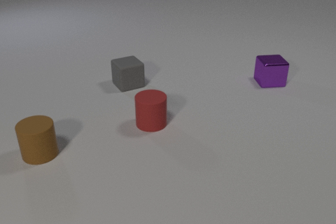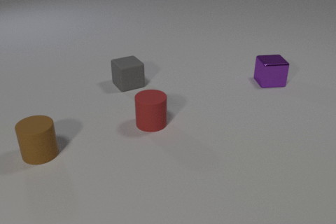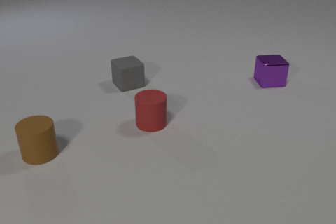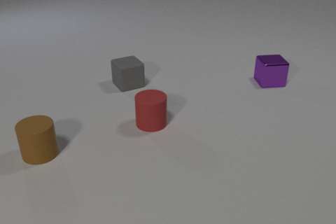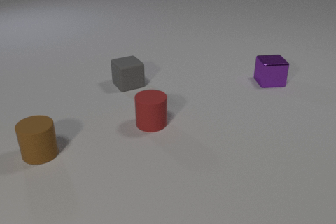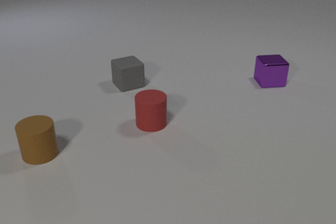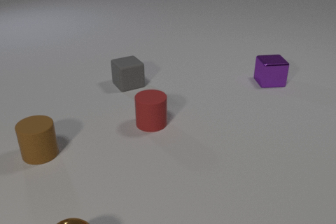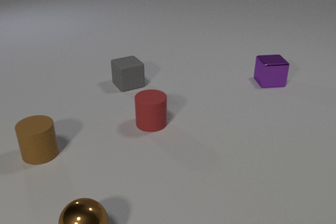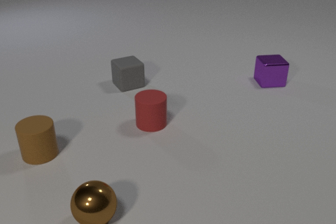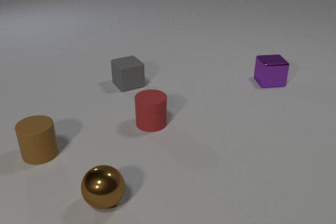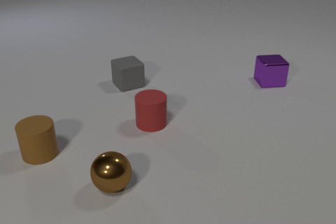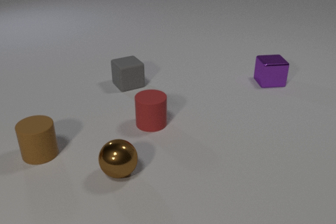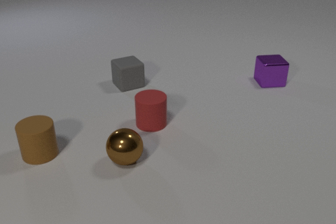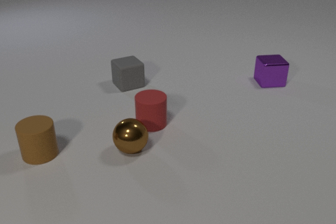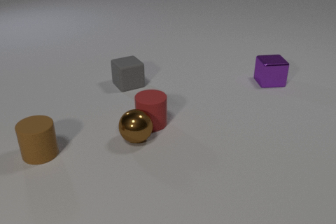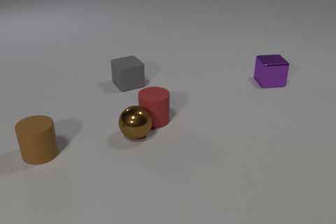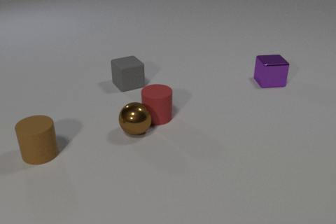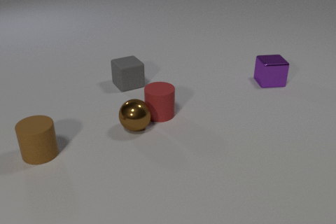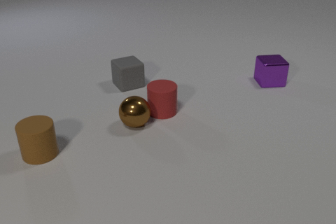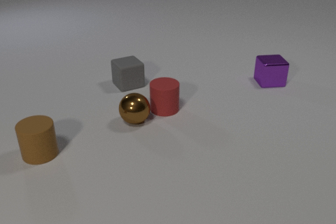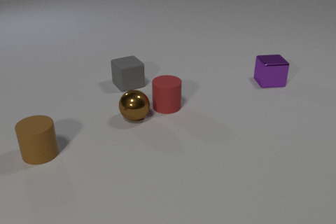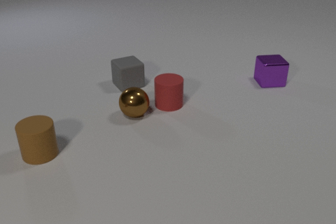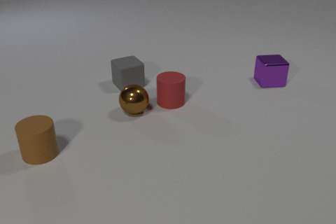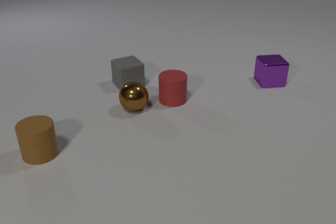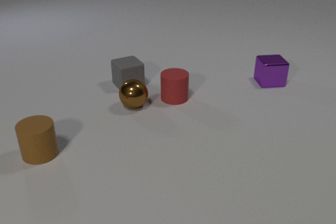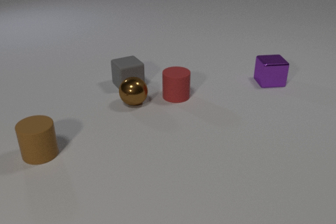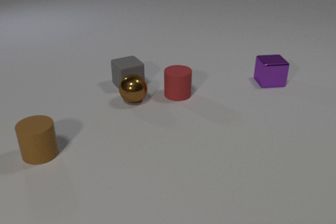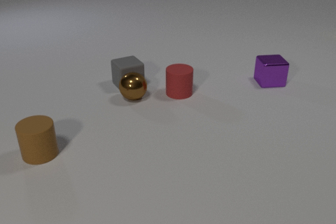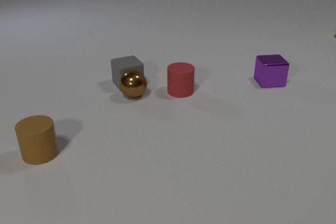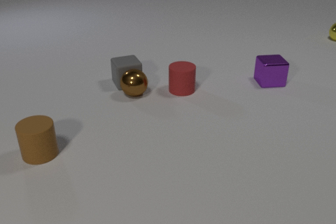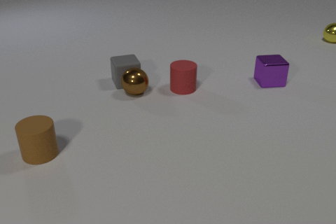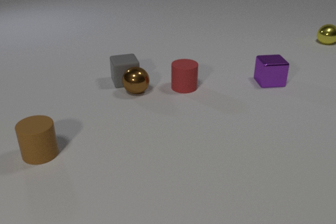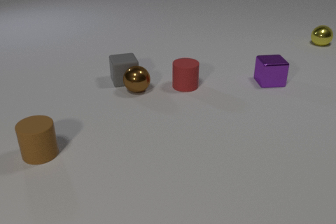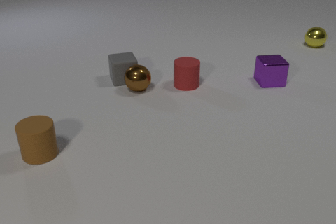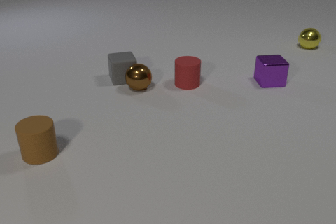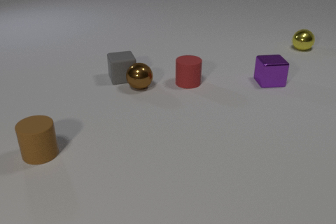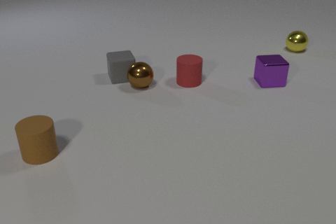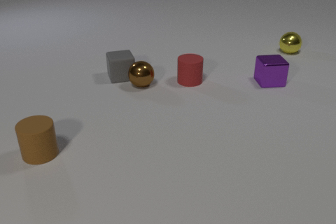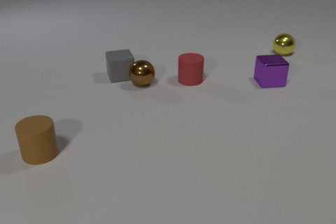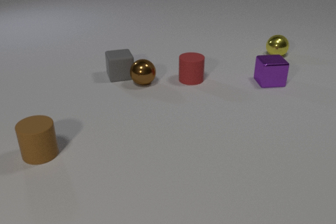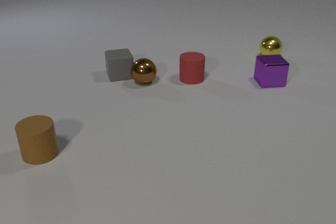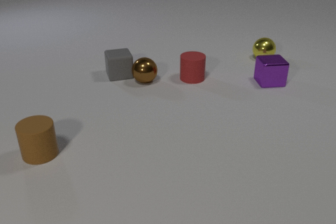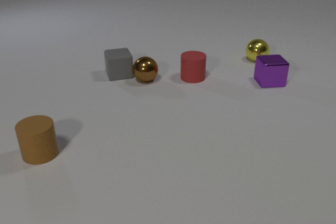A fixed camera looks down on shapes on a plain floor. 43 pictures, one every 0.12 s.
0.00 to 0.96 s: The brown metal sphere comes in at the bottom edge, rolls away from the camera and to the right.
0.96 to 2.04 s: The brown metal sphere rolls away from the camera. The red rubber cylinder slides away from the camera and to the right. The brown metal sphere and the red rubber cylinder collide.
2.04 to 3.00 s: The brown metal sphere rolls away from the camera. The red rubber cylinder slides away from the camera and to the right.
3.00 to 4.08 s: The brown metal sphere rolls away from the camera. The red rubber cylinder slides away from the camera. The yellow metal sphere comes in at the right edge, rolls toward the camera and to the left. The gray rubber cube slides away from the camera. The brown metal sphere and the gray rubber cube collide.
4.08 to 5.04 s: The brown metal sphere rolls away from the camera. The red rubber cylinder slides away from the camera. The yellow metal sphere rolls toward the camera and to the left. The gray rubber cube slides away from the camera.
How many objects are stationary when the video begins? 4.
How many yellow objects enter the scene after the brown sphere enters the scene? 1.
Are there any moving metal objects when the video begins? no.
